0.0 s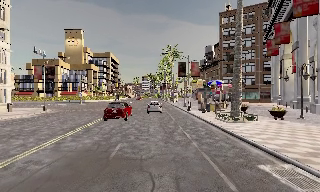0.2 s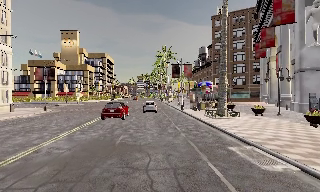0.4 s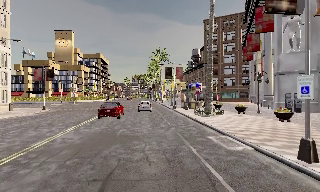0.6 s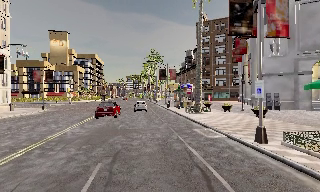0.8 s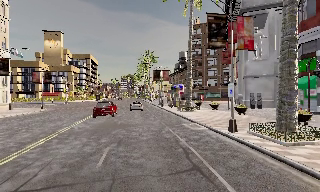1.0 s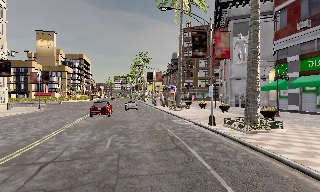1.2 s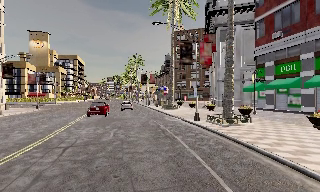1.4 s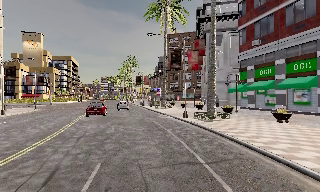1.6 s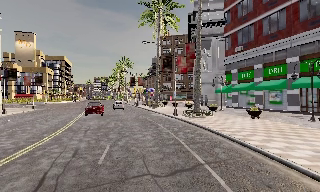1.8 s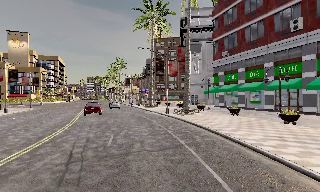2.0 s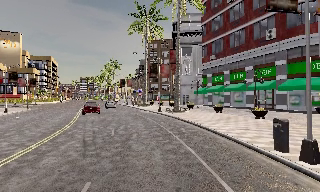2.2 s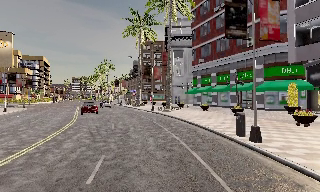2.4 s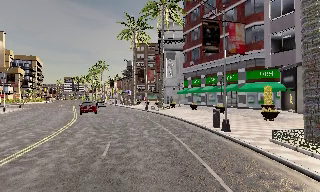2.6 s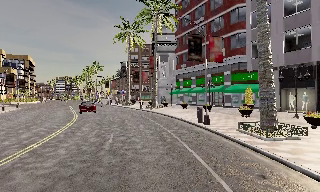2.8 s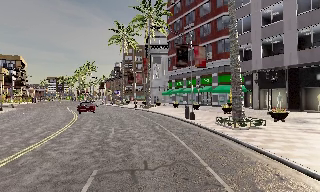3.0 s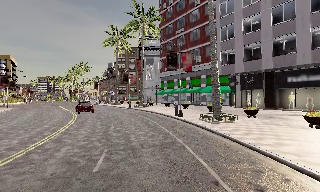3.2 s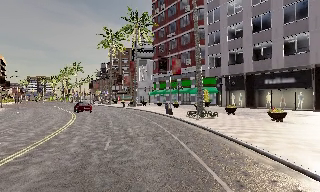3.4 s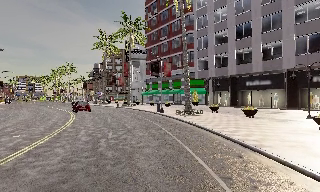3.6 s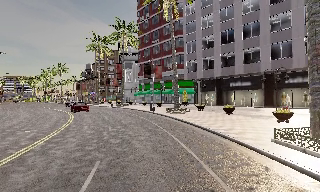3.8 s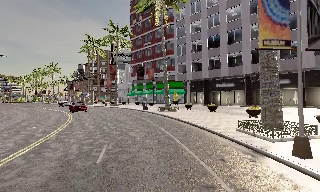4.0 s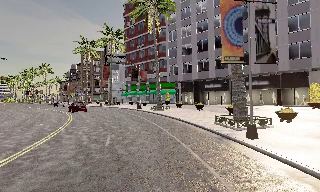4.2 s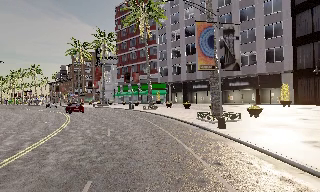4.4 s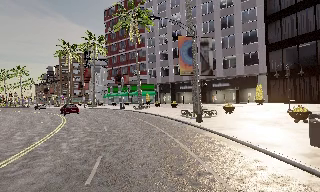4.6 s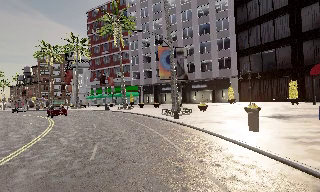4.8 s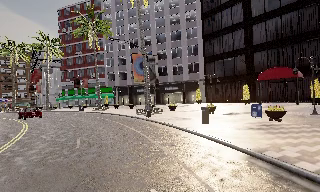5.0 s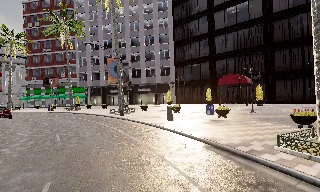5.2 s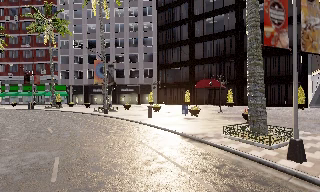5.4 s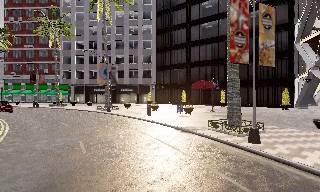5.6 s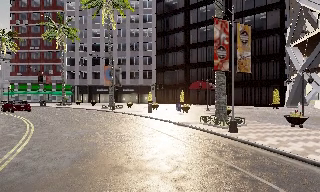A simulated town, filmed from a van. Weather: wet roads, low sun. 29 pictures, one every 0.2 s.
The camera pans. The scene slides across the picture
to the left.
The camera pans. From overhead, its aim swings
clockwise.
0.0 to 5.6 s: The camera pans to its right, which is clockwise from overhead, by about 85 degrees. It travels backward, about 55 m.
The film runs backward here.
